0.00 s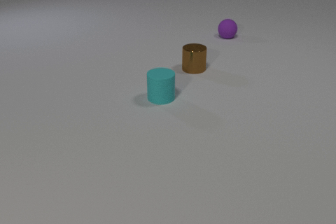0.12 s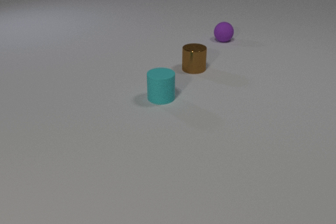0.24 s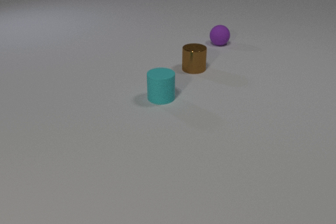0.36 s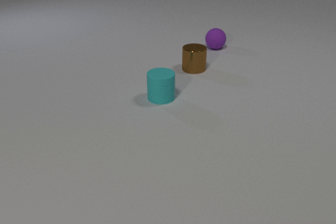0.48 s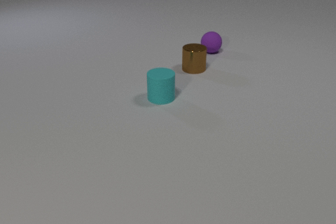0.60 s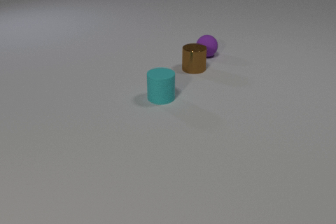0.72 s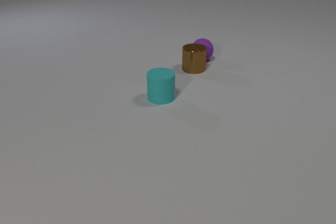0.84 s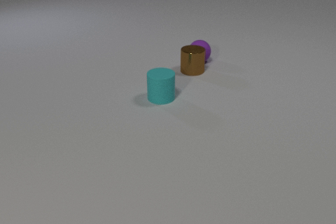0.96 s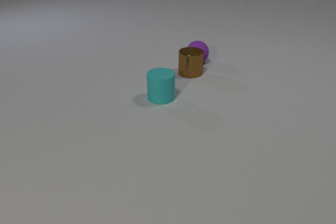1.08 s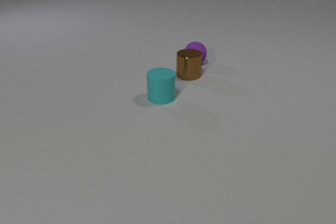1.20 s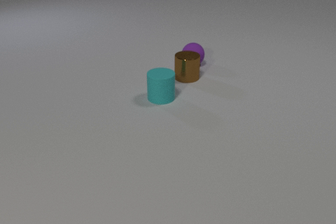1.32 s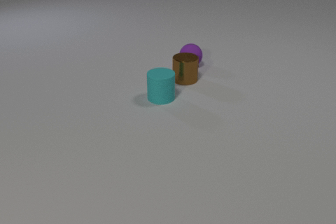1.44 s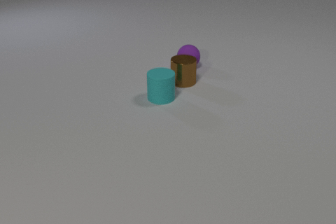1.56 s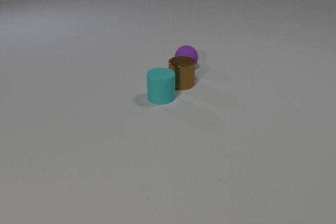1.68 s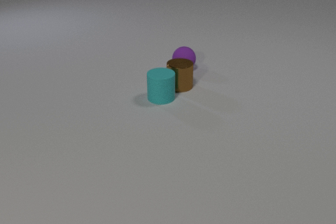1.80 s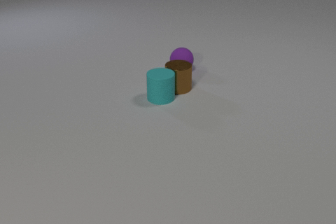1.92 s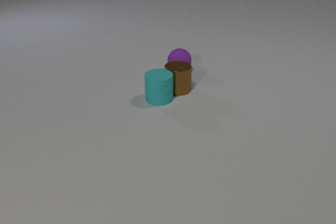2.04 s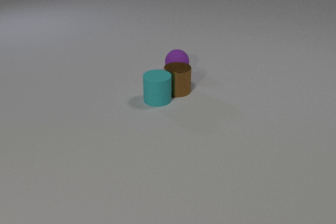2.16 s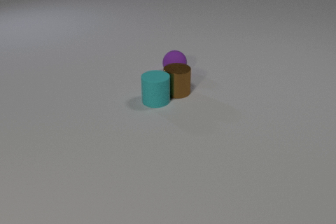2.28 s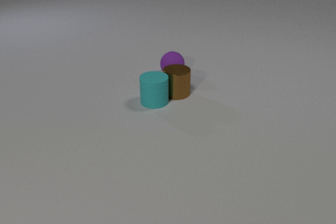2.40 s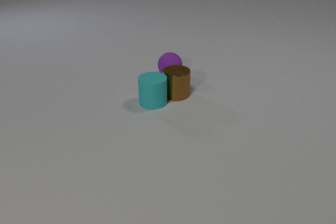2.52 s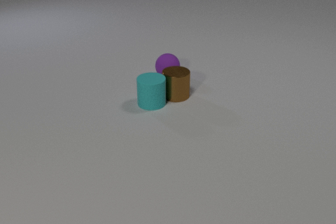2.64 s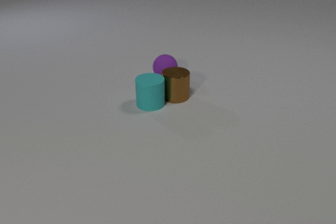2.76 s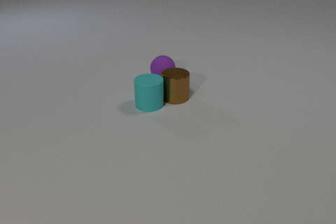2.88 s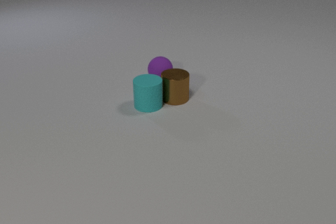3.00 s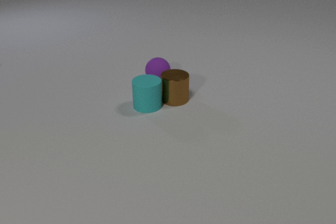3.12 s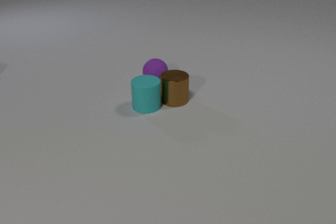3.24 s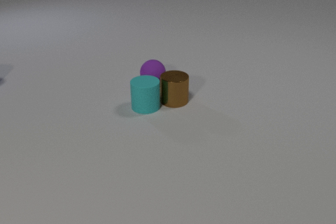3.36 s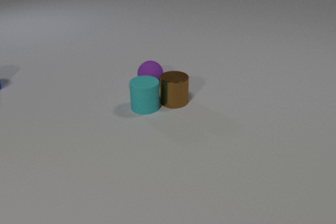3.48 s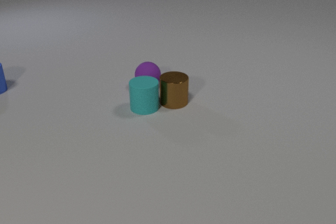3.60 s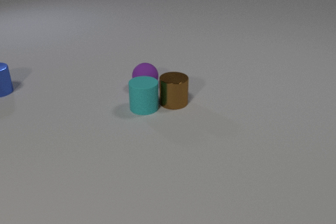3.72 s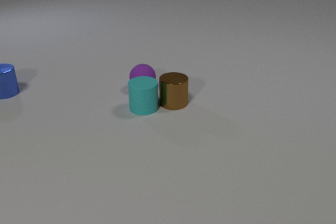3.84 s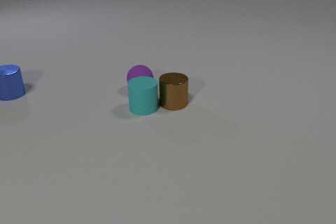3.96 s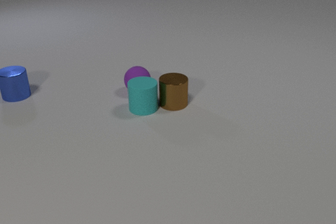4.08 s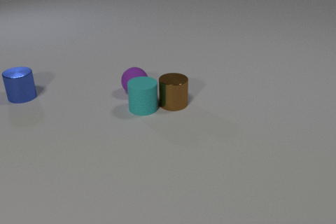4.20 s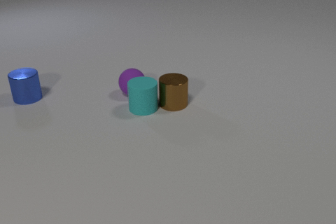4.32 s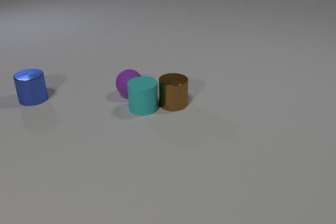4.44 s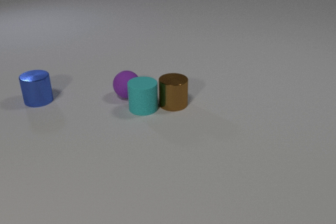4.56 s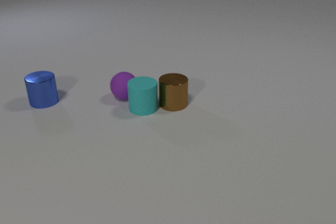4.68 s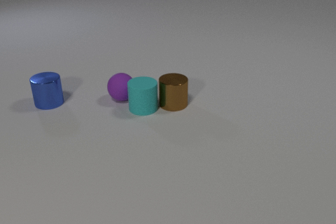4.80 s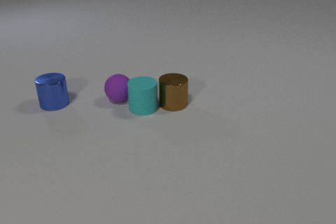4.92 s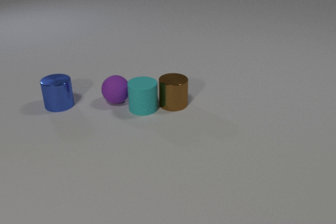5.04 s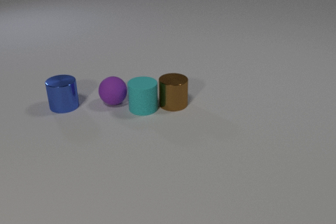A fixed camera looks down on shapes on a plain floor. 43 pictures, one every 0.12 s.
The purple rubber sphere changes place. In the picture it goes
toward the camera.
The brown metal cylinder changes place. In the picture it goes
toward the camera.
0.00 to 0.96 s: The purple rubber sphere rolls toward the camera. The brown metal cylinder slides toward the camera. The purple rubber sphere and the brown metal cylinder collide.
0.96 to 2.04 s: The purple rubber sphere rolls toward the camera and to the left. The brown metal cylinder slides toward the camera. The brown metal cylinder and the cyan rubber cylinder collide.
2.04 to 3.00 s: The purple rubber sphere rolls toward the camera and to the left. The brown metal cylinder slides toward the camera. The cyan rubber cylinder slides toward the camera and to the left.
3.00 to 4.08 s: The purple rubber sphere rolls toward the camera and to the left. The brown metal cylinder slides toward the camera. The blue metal cylinder comes in at the left edge, slides toward the camera and to the right.
4.08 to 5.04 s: The purple rubber sphere rolls to the left and toward the camera. The blue metal cylinder slides to the right and toward the camera.
Are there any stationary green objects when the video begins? no.
What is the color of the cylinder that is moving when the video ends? blue.
How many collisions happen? 2.
